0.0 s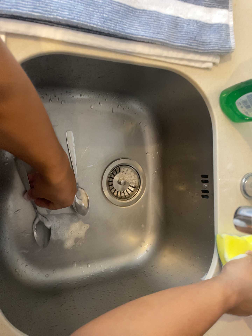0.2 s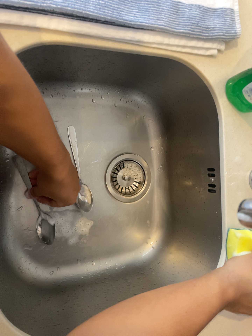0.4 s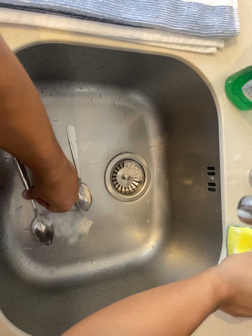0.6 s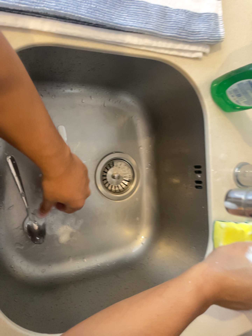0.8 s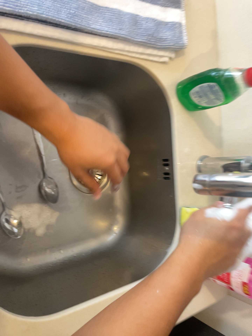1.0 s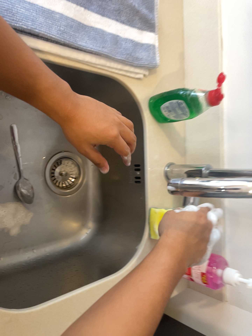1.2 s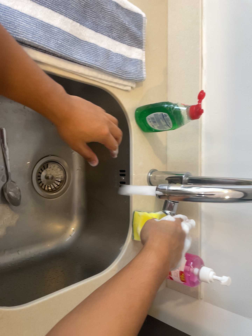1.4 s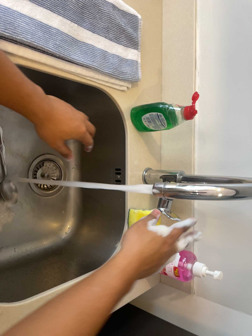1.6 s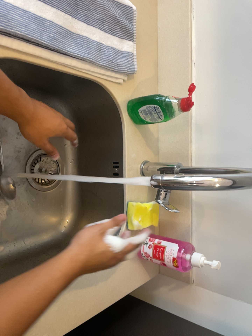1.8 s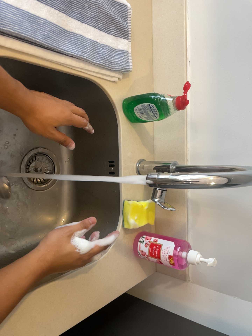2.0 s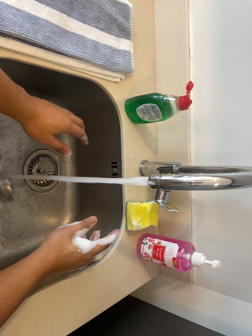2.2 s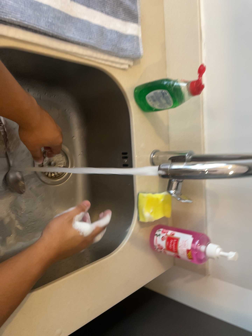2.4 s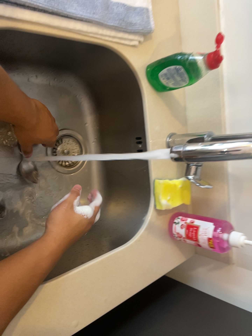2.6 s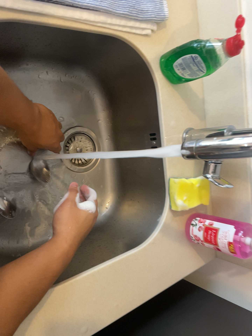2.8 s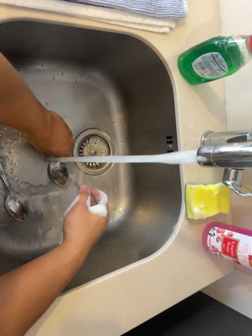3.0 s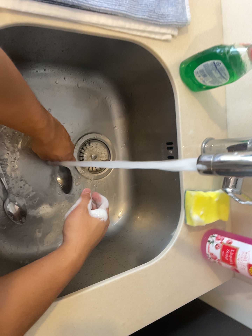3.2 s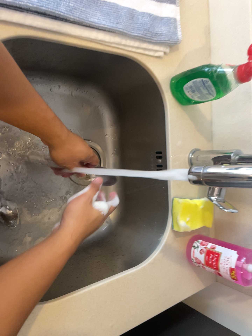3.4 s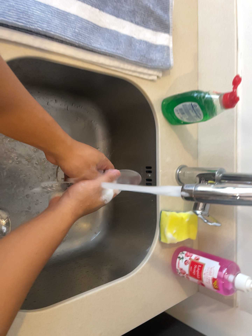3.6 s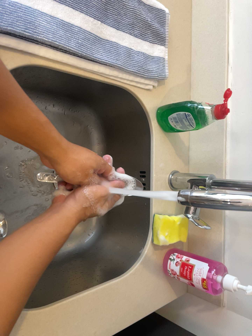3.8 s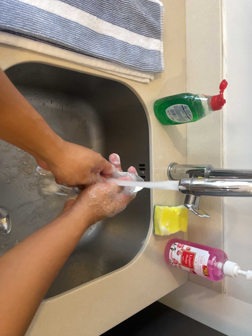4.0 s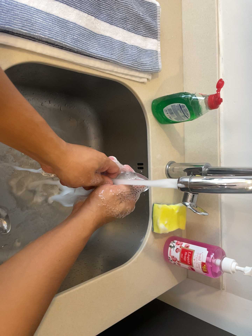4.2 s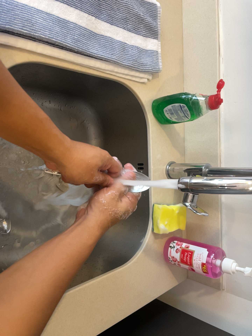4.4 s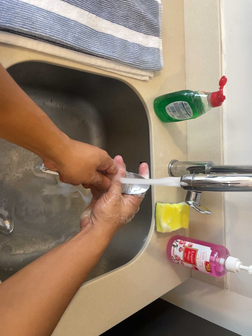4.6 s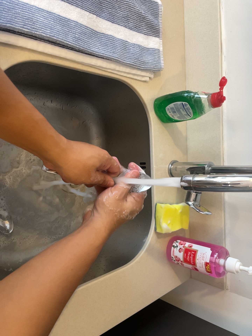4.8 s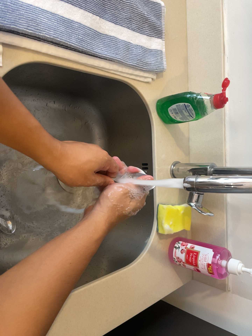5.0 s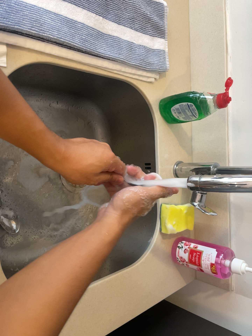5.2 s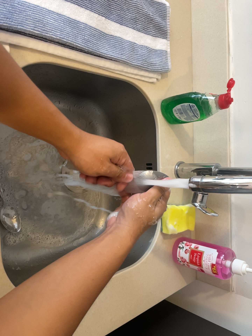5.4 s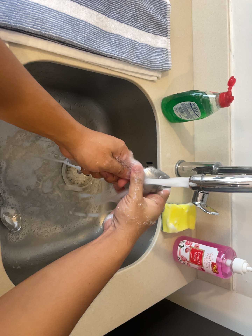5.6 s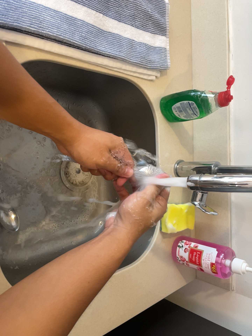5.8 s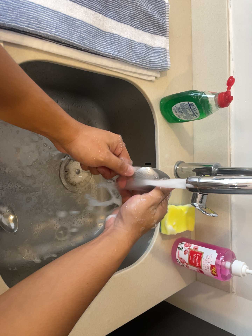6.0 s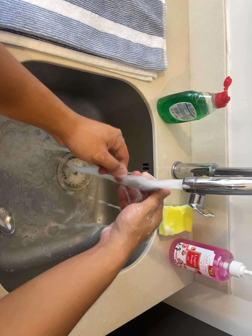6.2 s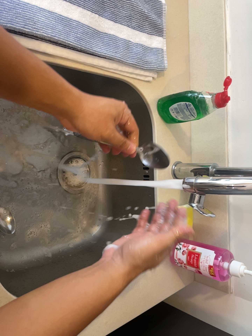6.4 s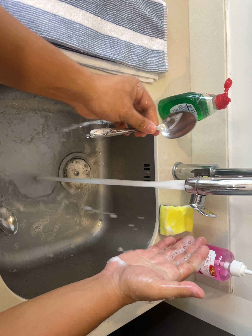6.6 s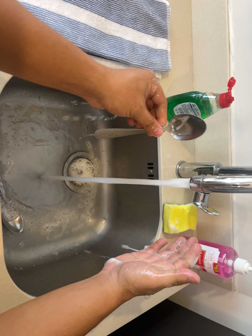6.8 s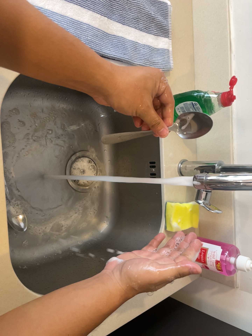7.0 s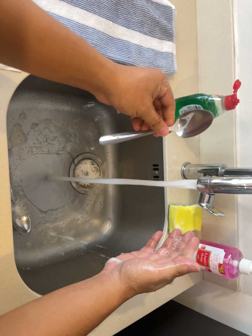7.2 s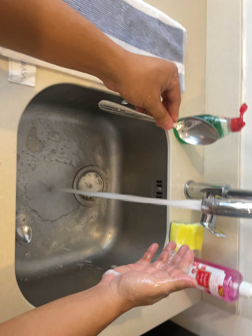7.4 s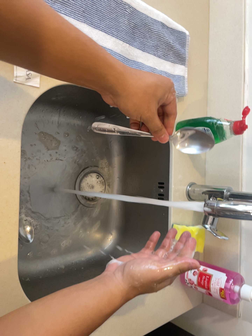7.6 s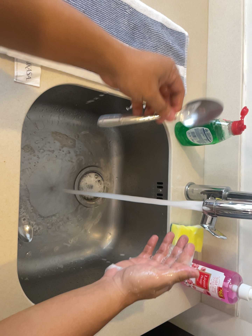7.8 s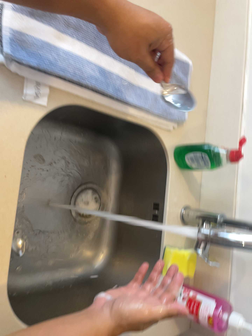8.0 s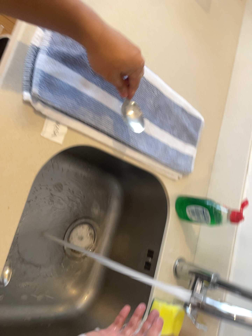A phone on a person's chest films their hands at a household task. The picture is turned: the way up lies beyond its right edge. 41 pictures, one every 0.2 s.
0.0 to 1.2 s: The camera swings to its right by about 25 degrees, and the scene slides to the left. It travels backward and to its left, about 14 cm, so what stands in front gets smaller.
1.2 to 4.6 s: The camera shifts only a little, or ends up much as it began.
4.6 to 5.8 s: The camera keeps its place and its aim.
5.8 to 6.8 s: The camera shifts only a little, or ends up much as it began.
6.8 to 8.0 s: The camera's aim tips toward the top of its view by about 15 degrees, and the scene shifts downward. It rolls about its line of sight by about 15 degrees, and the scene rotates clockwise.
The film runs forward here.
